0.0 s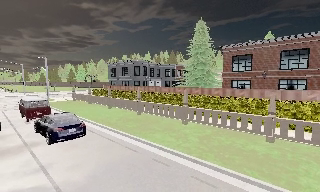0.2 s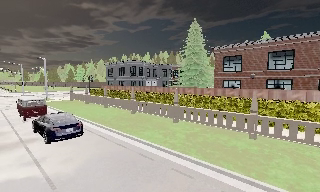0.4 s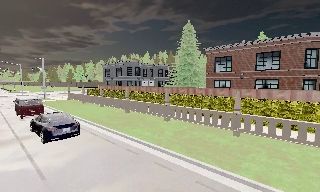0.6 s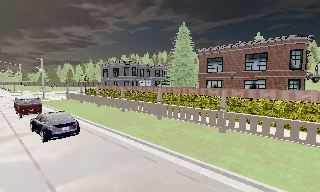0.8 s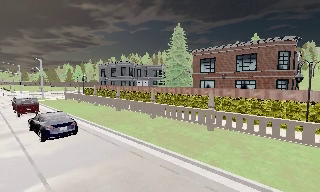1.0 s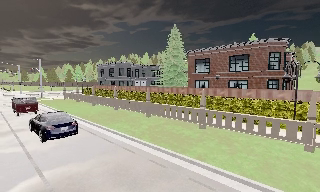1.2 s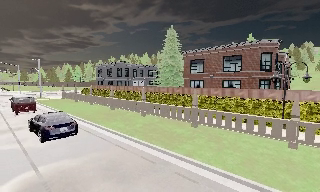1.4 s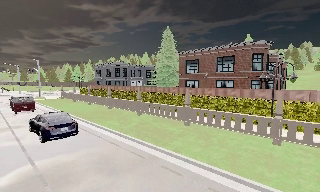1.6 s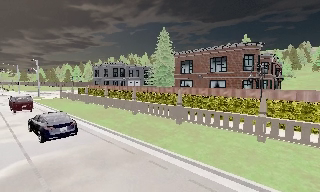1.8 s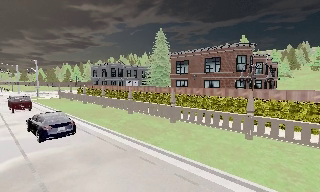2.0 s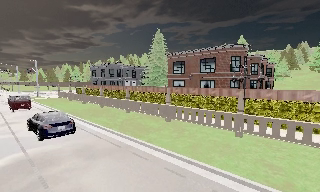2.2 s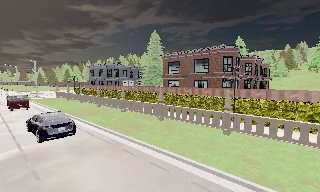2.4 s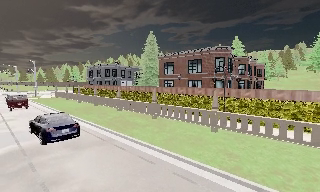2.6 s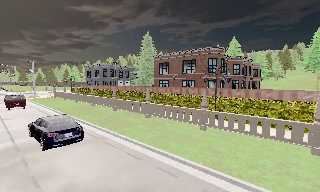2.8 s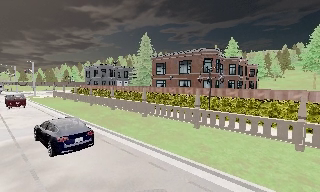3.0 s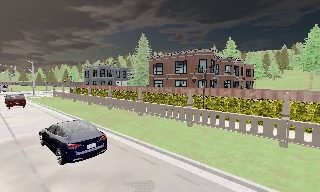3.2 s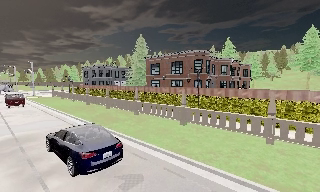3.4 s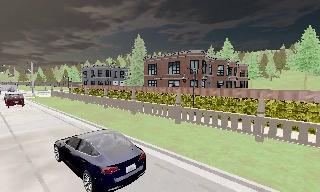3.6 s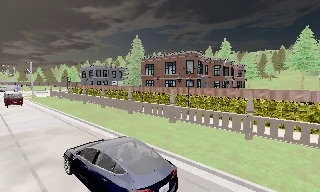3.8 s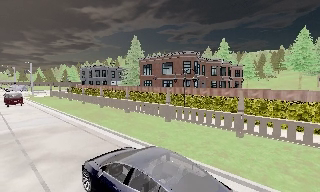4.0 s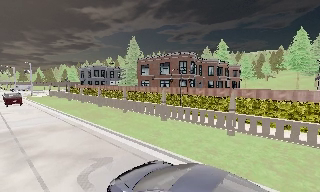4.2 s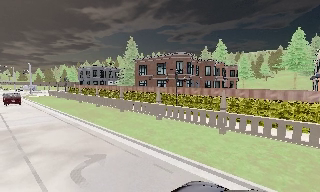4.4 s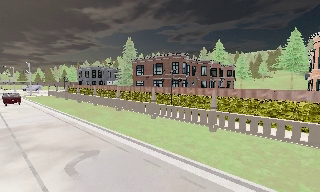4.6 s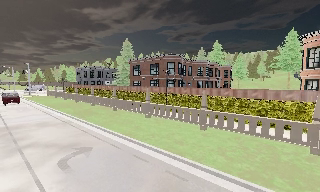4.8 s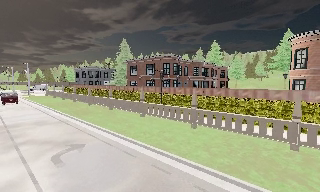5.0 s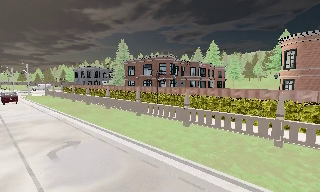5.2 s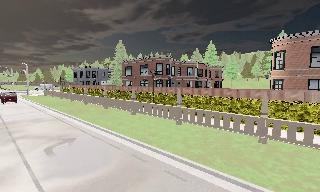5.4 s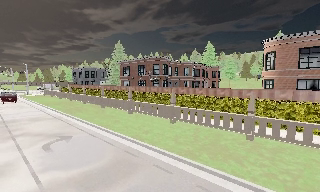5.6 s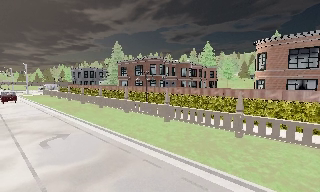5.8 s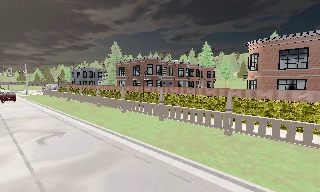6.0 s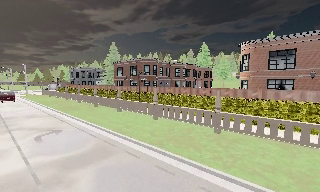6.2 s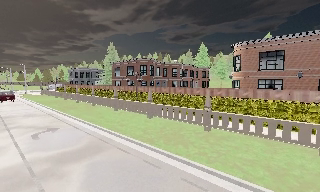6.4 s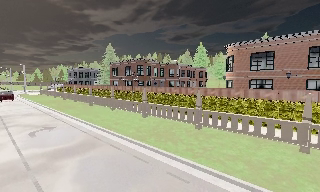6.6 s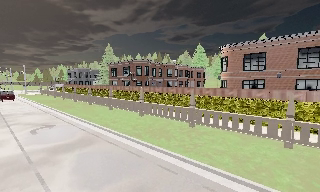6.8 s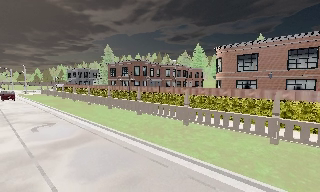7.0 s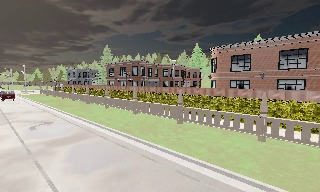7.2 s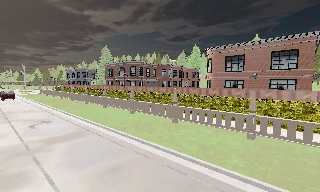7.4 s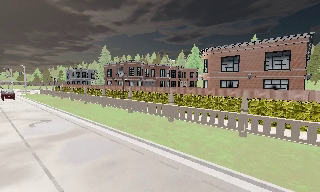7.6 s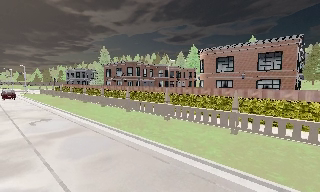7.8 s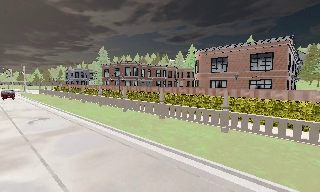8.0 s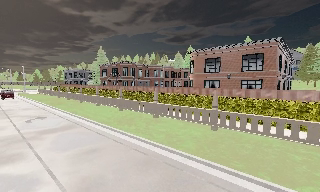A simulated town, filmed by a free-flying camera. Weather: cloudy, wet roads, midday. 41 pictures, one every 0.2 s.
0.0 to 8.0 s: The camera travels to its right and backward, about 25 m, so close, fixed things drift to the left.
The film runs backward here.
